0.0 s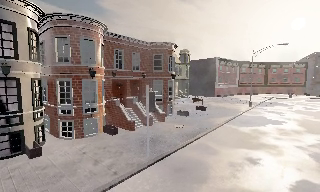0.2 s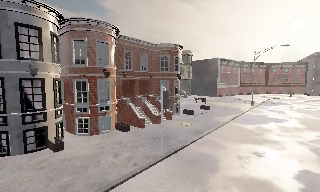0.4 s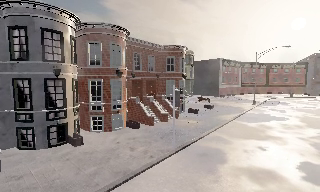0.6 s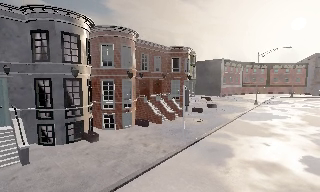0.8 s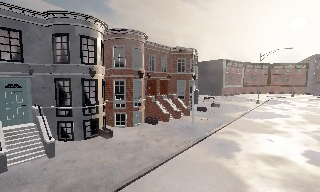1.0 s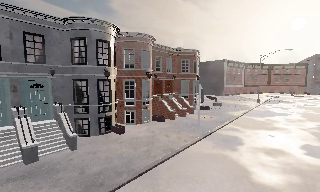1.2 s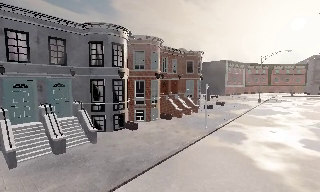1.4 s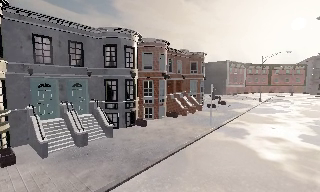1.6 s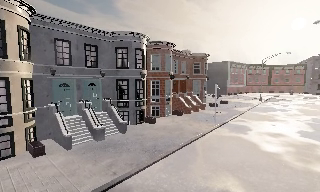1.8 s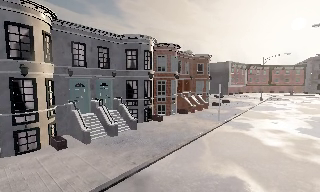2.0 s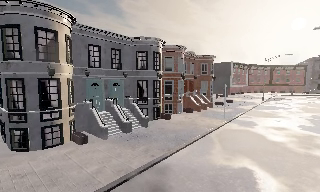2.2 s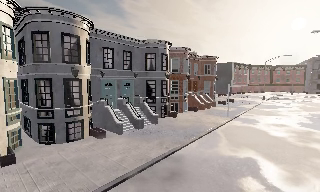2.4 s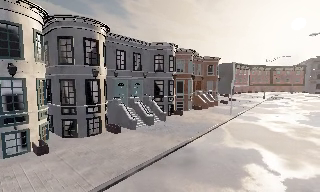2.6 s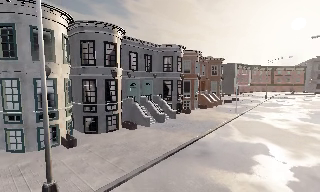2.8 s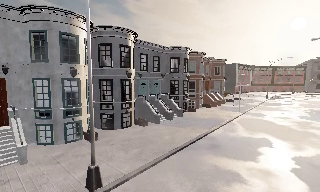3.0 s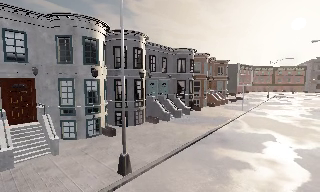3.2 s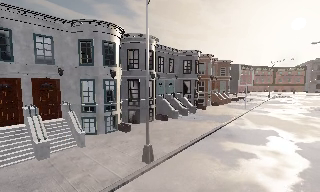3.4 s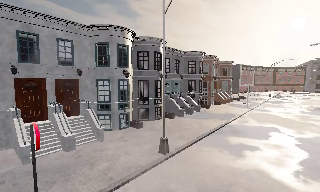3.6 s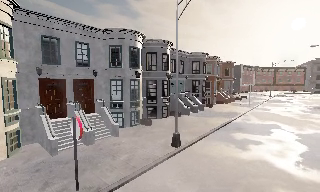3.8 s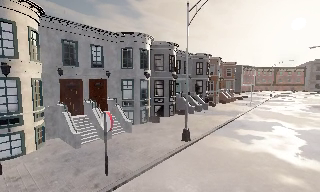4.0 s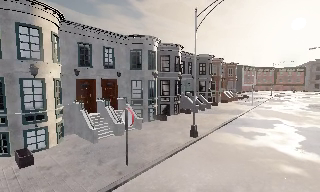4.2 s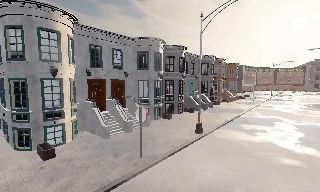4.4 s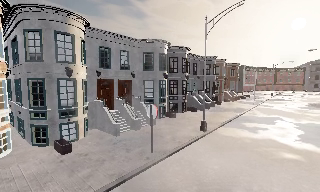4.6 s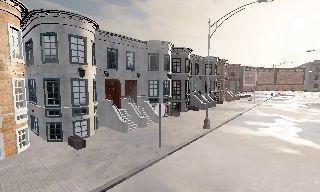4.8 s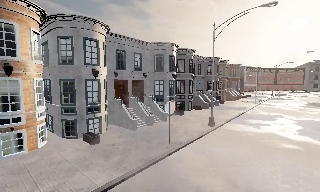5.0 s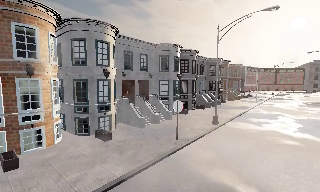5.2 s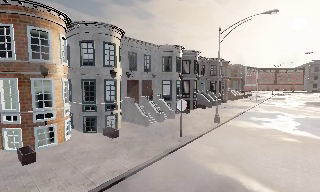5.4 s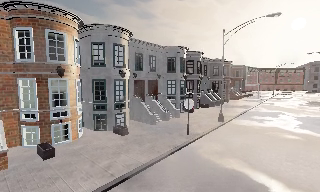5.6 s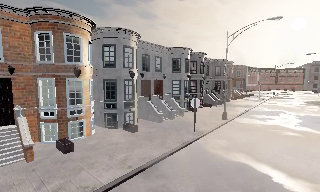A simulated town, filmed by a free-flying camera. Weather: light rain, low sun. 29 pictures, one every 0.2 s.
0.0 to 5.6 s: The camera travels backward and to its left, about 25 m, so what stands in front gets smaller.
The film runs backward here.
